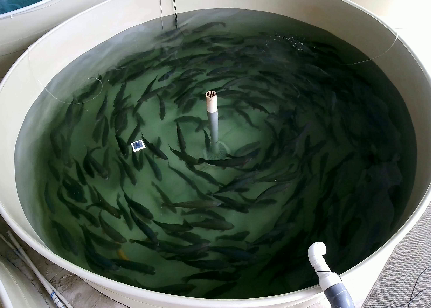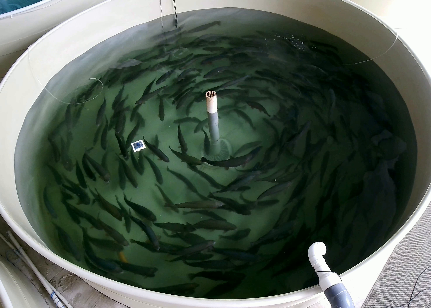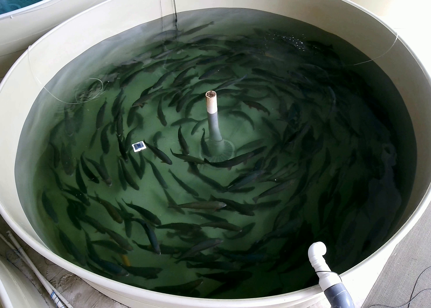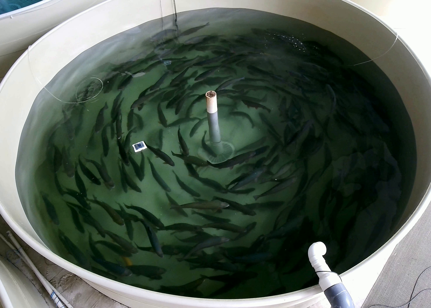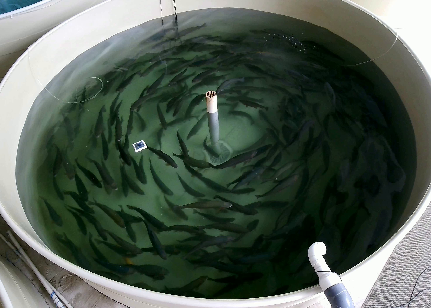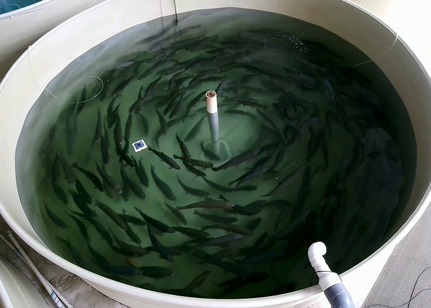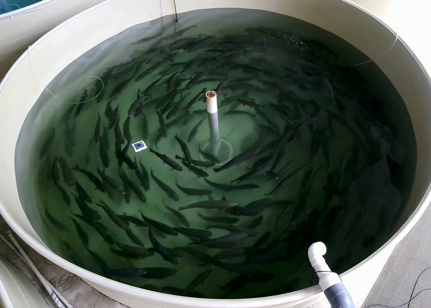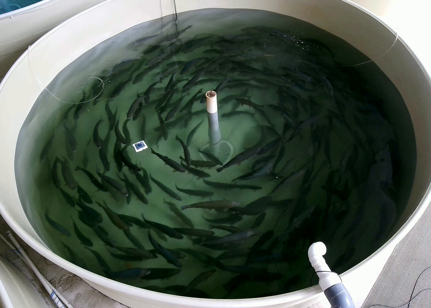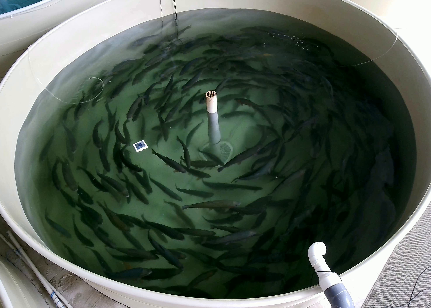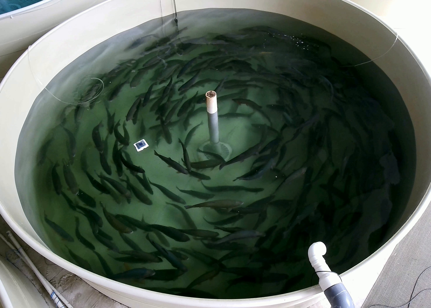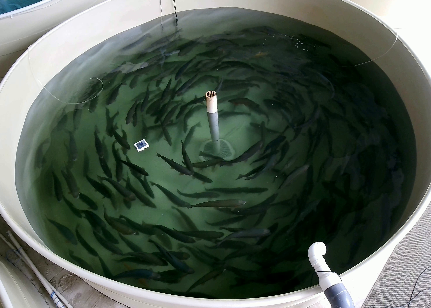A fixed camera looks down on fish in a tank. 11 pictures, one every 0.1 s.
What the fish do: Normal cruising.
